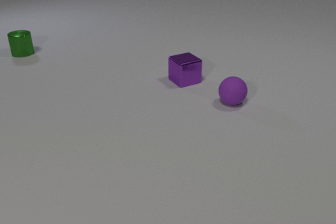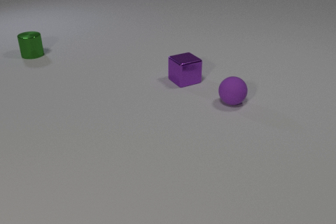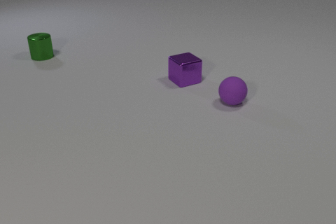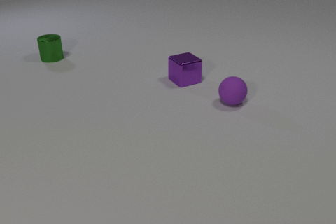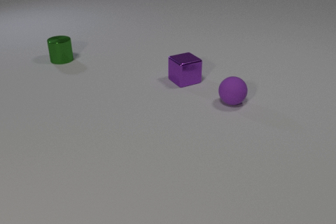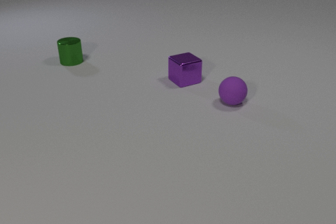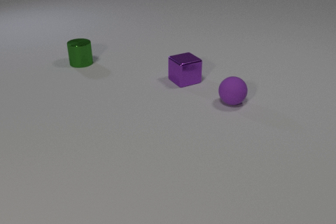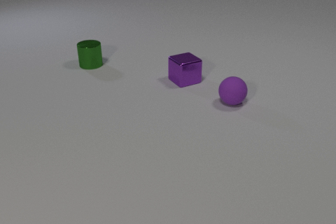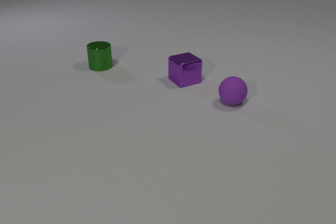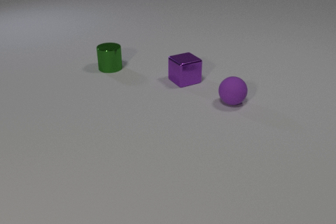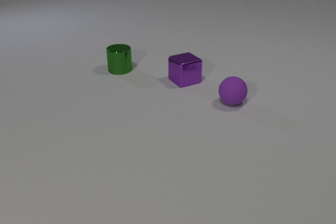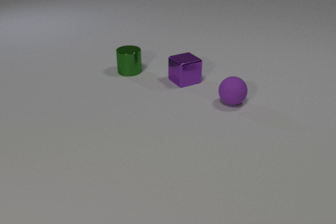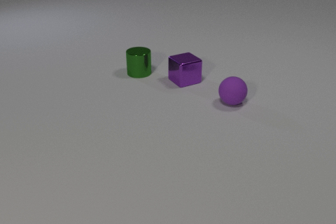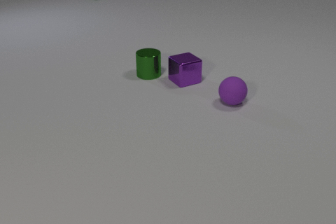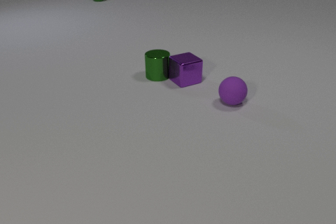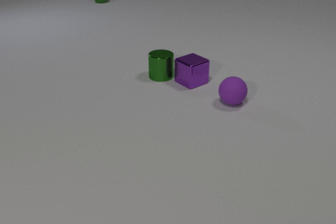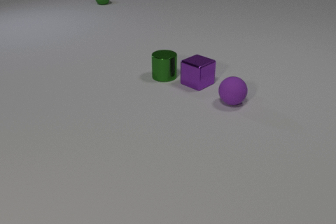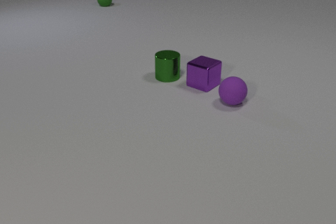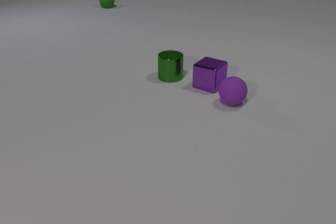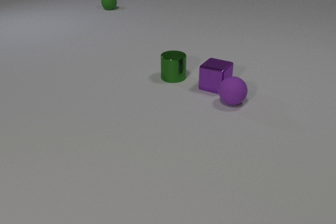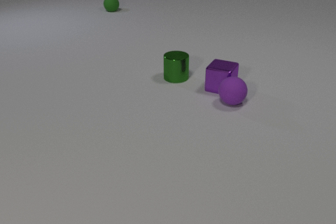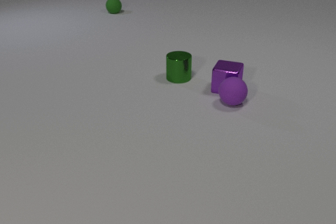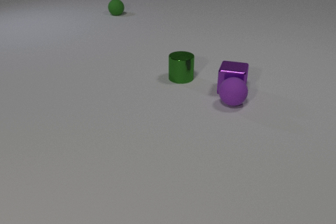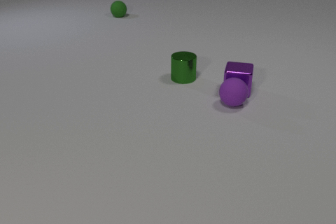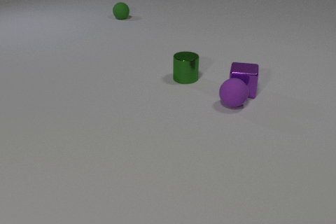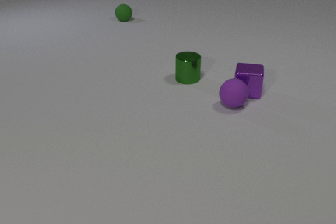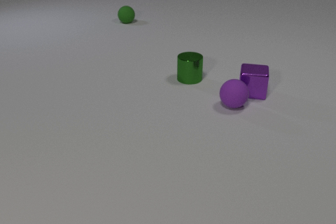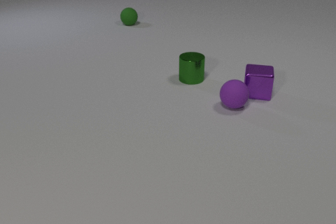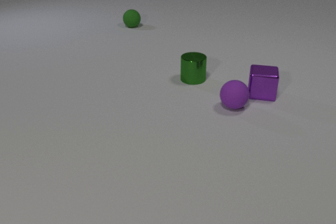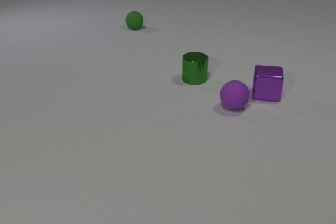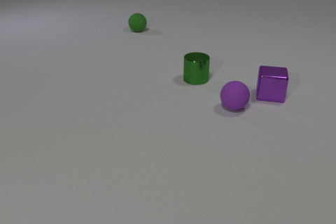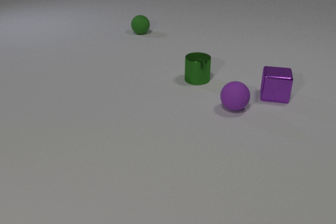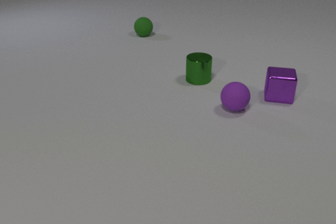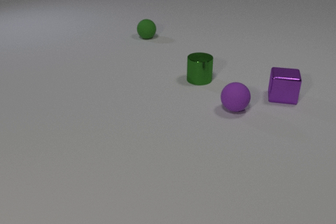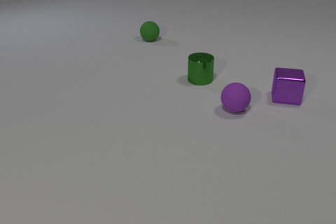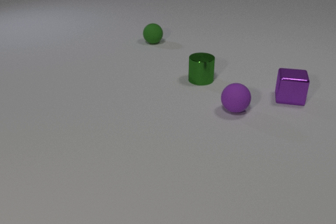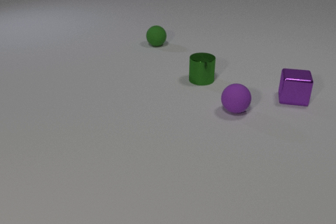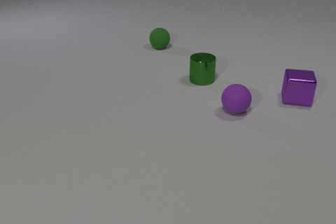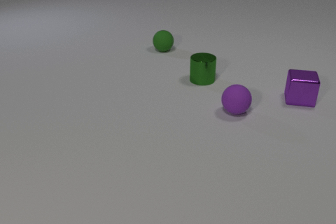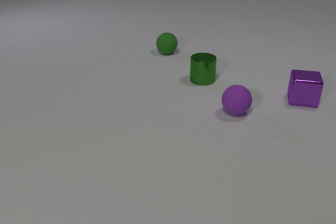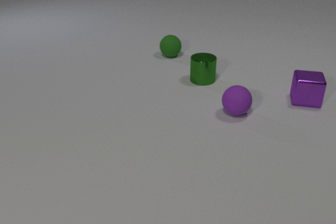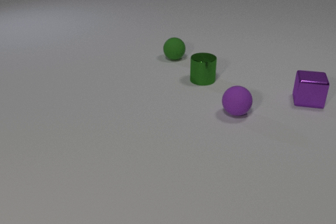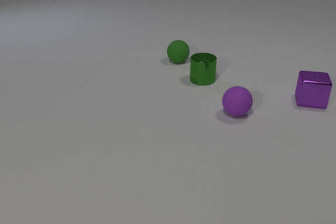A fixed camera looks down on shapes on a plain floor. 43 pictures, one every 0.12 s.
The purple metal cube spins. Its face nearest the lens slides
to the right.
The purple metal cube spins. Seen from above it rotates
counterclockwise.
0.00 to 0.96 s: The green metal cylinder slides to the right and toward the camera.
0.96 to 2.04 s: The green metal cylinder slides to the right and toward the camera. The purple metal cube slides to the right and toward the camera, spins counterclockwise seen from above by about 30 degrees, its near face sliding to the right. The green rubber sphere comes in at the top edge, rolls toward the camera. The green metal cylinder and the purple metal cube collide.
2.04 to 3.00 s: The green metal cylinder slides to the right. The purple metal cube slides to the right, spins so that its near face slides to the right, counterclockwise seen from above. The green rubber sphere rolls toward the camera. The purple metal cube and the purple rubber sphere collide.
3.00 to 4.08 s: The green metal cylinder slides to the right. The purple metal cube slides to the right. The green rubber sphere rolls toward the camera. The purple rubber sphere rolls toward the camera.
4.08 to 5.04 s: The purple metal cube slides to the right. The green rubber sphere rolls toward the camera and to the right. The purple rubber sphere rolls toward the camera.
How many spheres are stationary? 0.
How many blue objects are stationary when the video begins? 0.
Are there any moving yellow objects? no.
